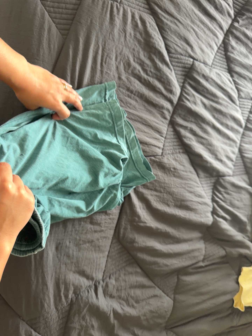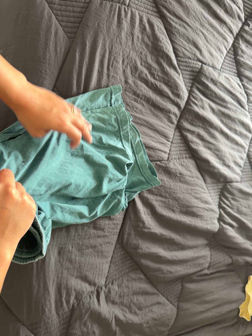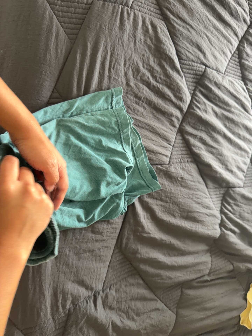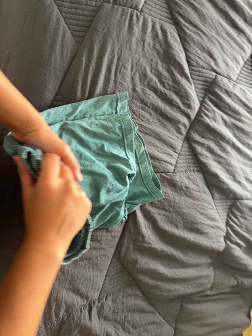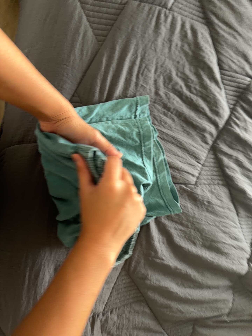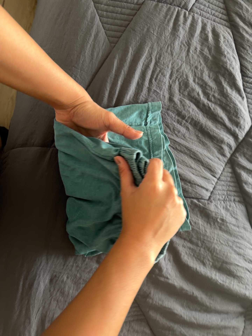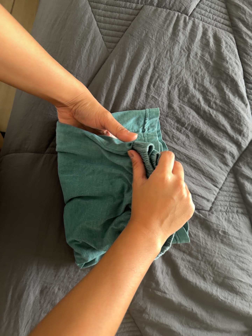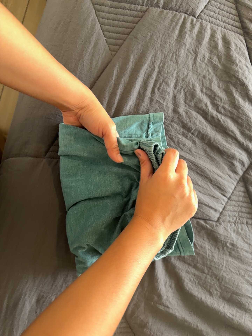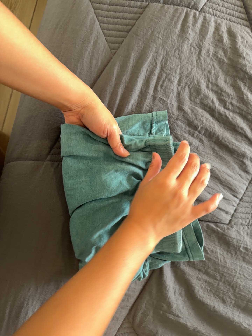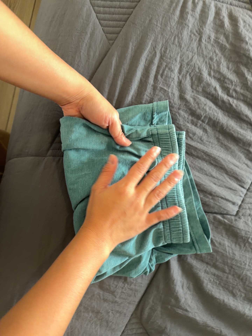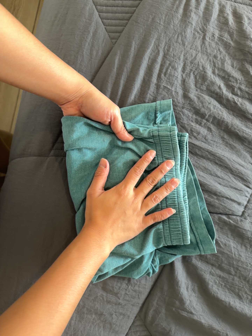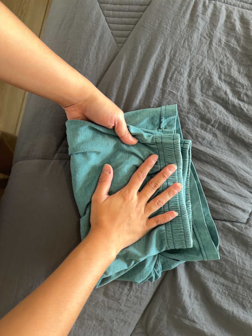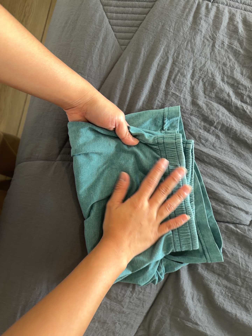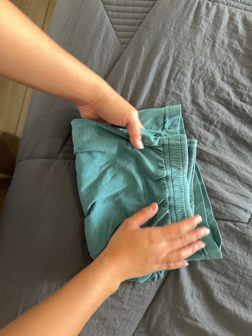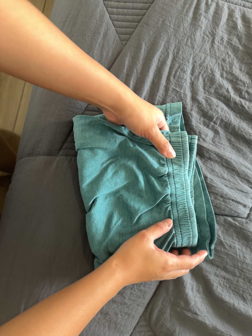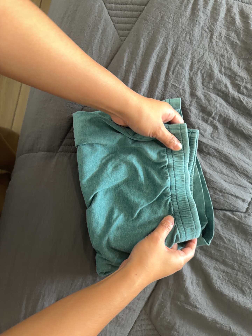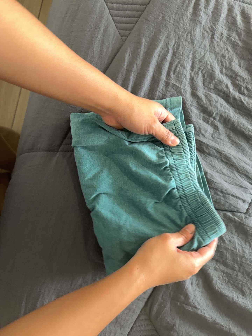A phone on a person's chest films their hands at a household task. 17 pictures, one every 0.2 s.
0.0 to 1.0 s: The camera pans to its left by about 15 degrees. It travels forward and to its right, about 14 cm, so what stands in front looms larger. It rolls about its line of sight by about 15 degrees, and the scene rotates clockwise.
1.0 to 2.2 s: The camera pans to its left by about 10 degrees. It travels forward and to its right, about 9 cm, so what stands in front looms larger.
2.2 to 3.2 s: The camera shifts only a little, or ends up much as it began.
The film runs forward here.
